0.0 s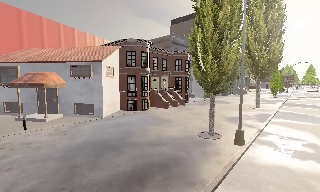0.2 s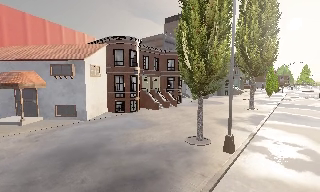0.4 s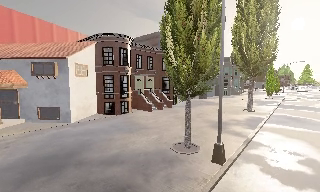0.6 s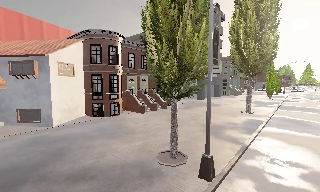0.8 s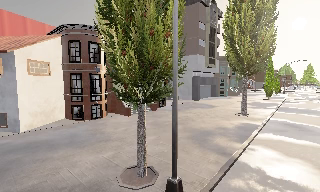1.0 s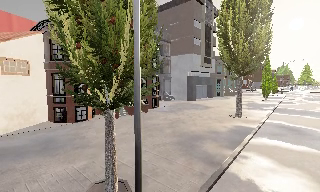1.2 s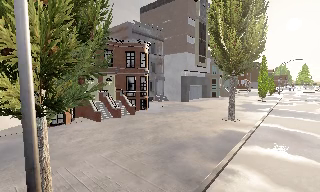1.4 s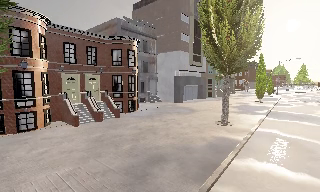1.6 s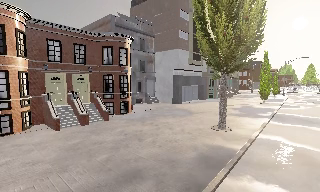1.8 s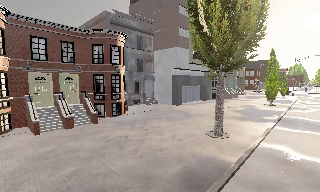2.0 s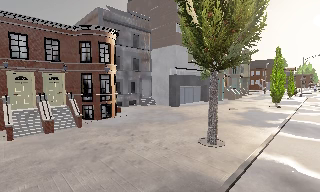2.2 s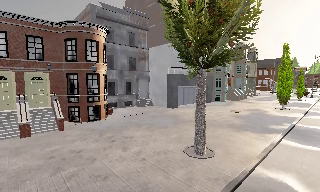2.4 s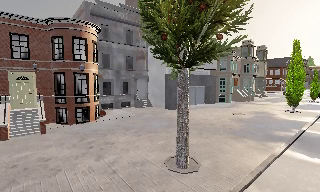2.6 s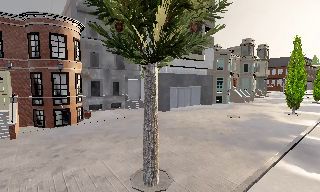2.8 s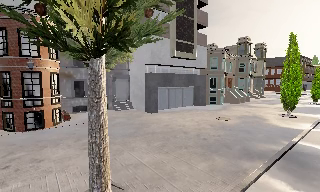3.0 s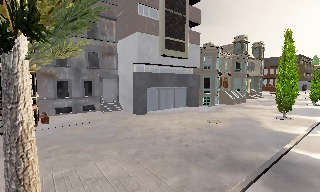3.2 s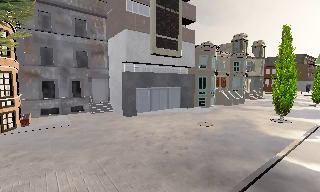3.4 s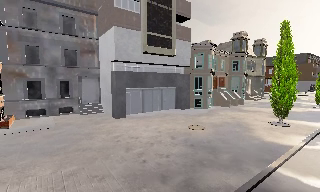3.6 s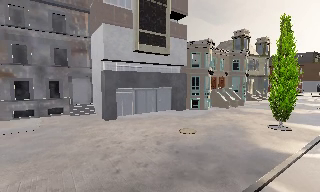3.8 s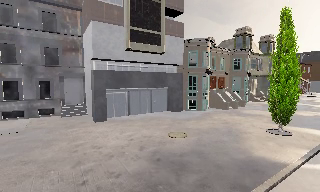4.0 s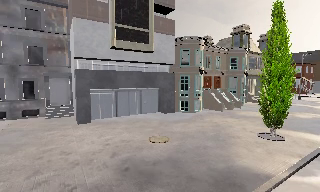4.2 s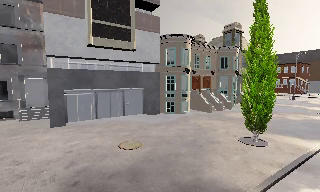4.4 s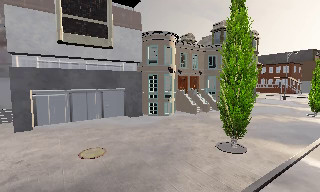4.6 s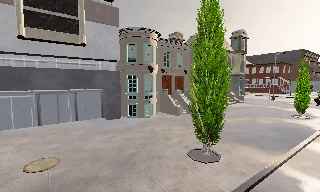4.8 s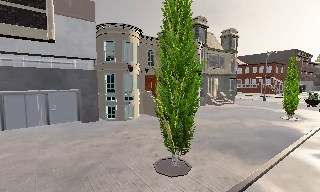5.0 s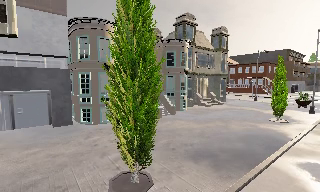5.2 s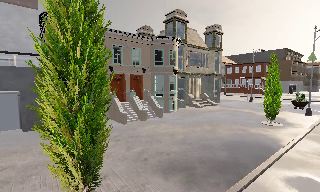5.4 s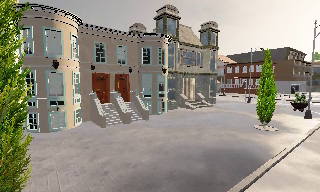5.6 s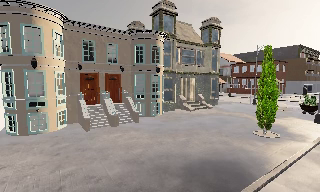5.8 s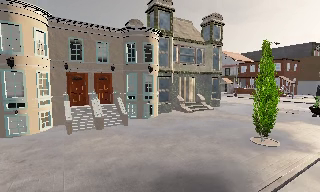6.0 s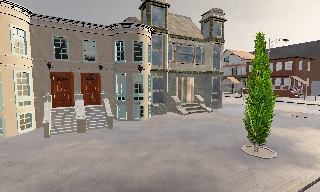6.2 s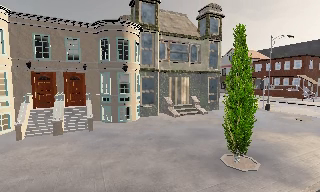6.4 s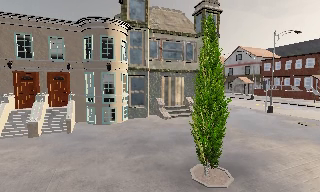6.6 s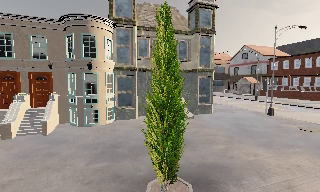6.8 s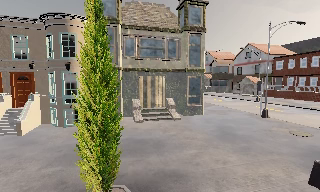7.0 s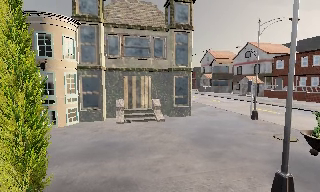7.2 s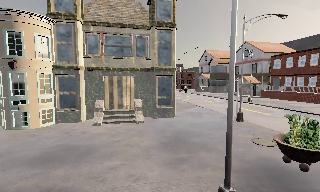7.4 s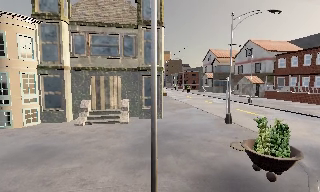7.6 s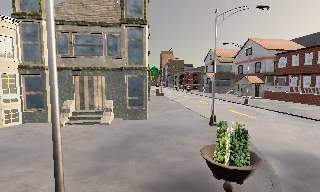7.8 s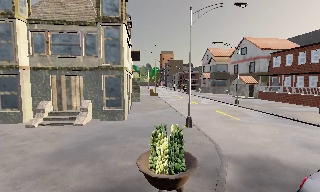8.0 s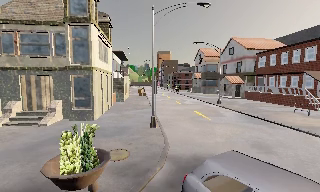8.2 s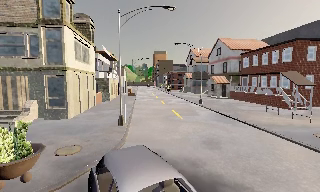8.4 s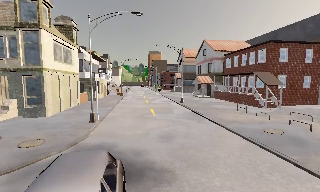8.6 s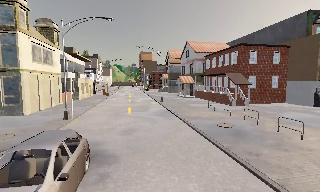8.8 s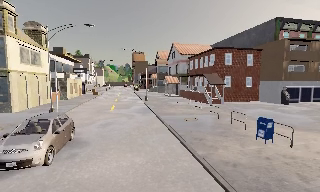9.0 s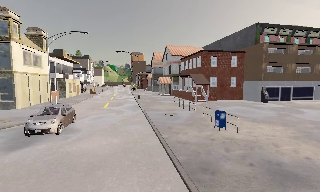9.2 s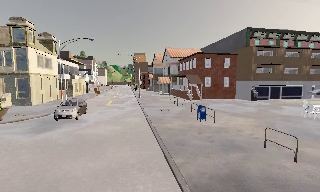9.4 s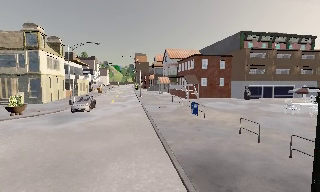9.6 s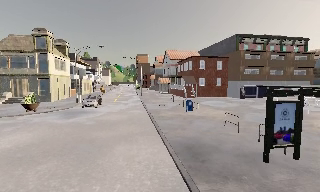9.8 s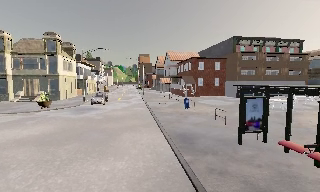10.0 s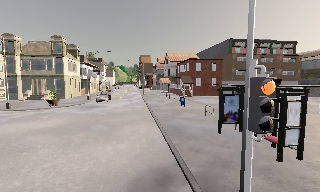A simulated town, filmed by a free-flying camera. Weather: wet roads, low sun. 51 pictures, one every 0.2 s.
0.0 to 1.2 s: The camera travels forward and to its right, about 7 m, so what stands in front looms larger.
1.2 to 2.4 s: The camera pans to its left, which is counterclockwise from overhead, by about 10 degrees. It travels forward and to its right, about 9 m, so what stands in front looms larger.
2.4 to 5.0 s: The camera travels to its right and forward, about 17 m, so close, fixed things drift to the left.
5.0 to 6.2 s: The camera pans to its left, which is counterclockwise from overhead, by about 15 degrees. It travels to its right and forward, about 9 m, so close, fixed things drift to the left.
6.2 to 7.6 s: The camera pans to its left, which is counterclockwise from overhead, by about 15 degrees. It travels to its right, about 12 m, so close, fixed things drift to the left.
7.6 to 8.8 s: The camera travels to its right, about 12 m, so close, fixed things drift to the left.
8.8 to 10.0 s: The camera travels backward, about 12 m, so what stands in front gets smaller.
The film runs backward here.
